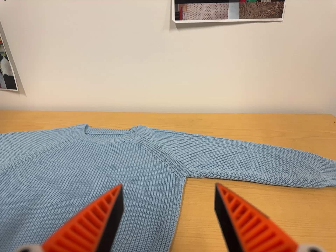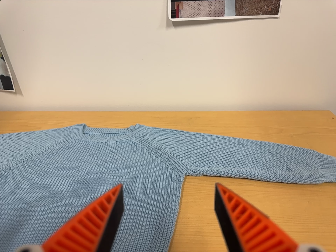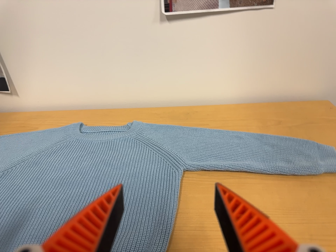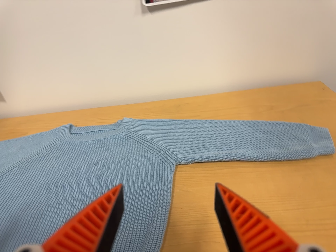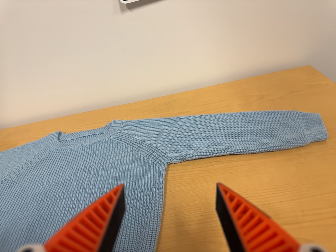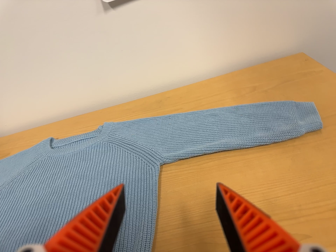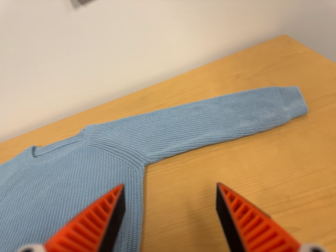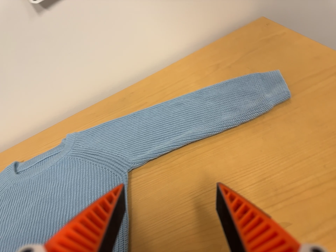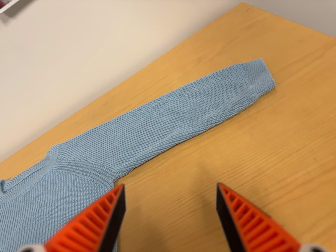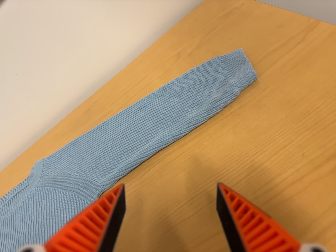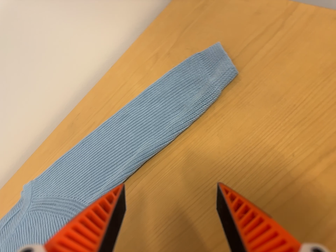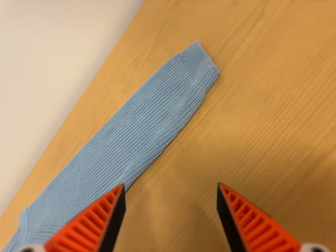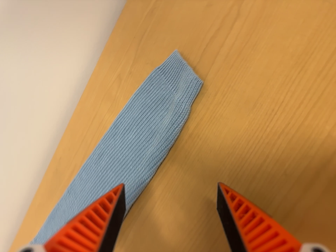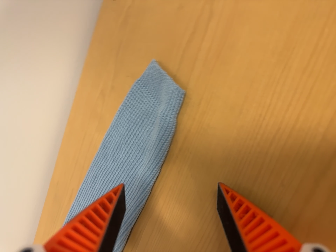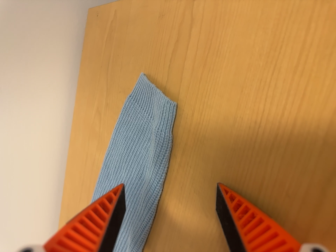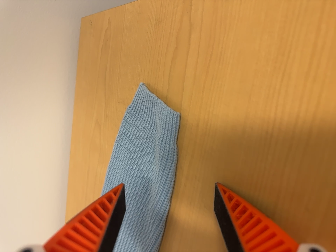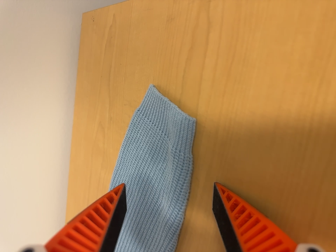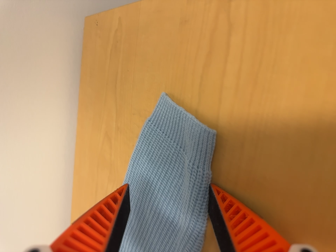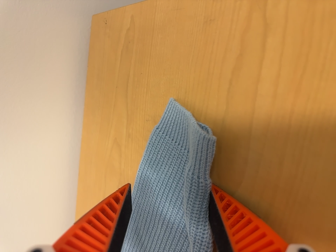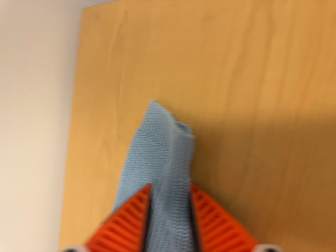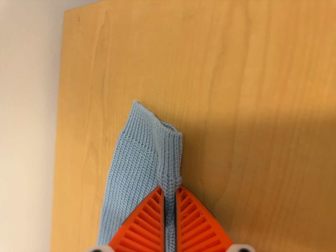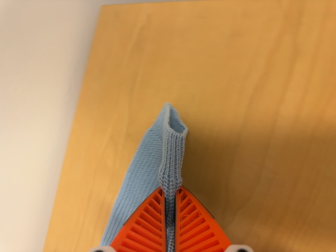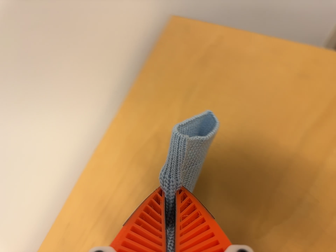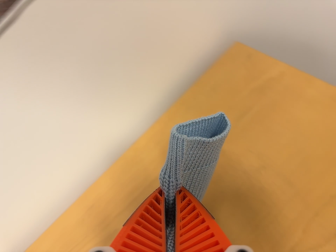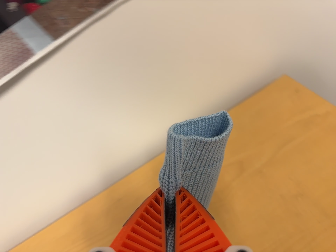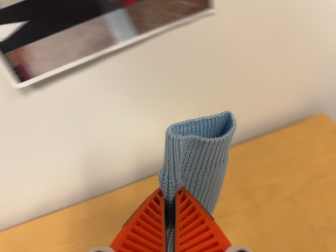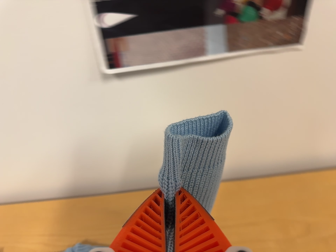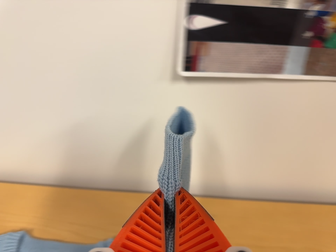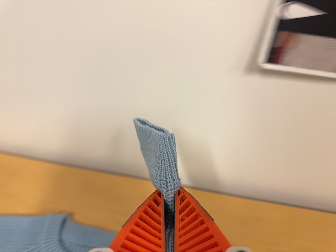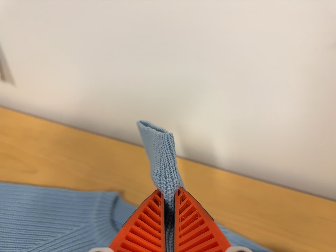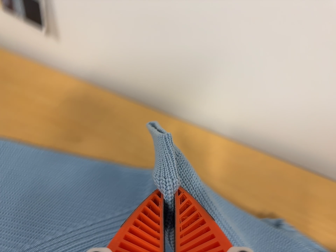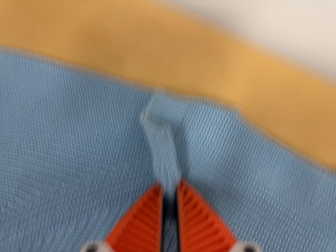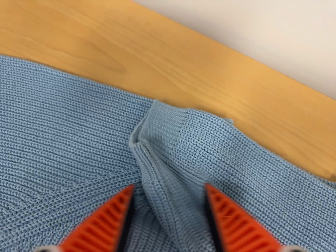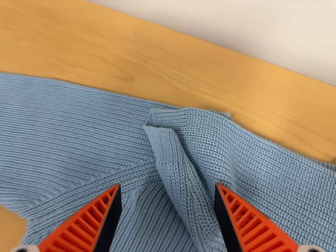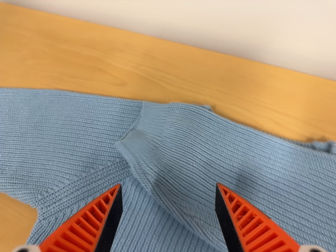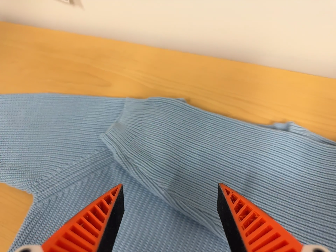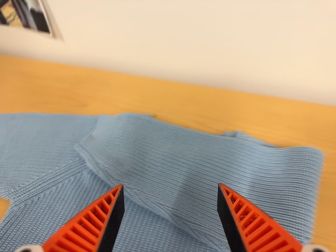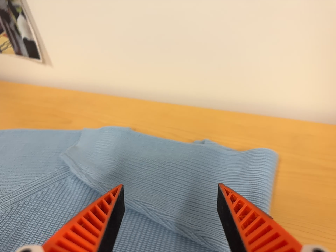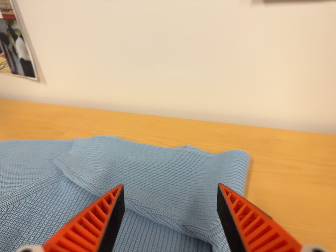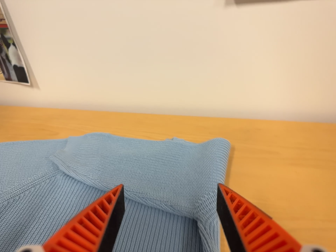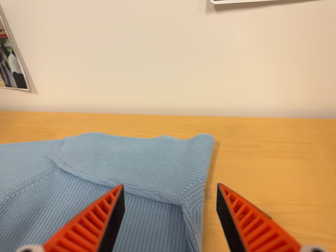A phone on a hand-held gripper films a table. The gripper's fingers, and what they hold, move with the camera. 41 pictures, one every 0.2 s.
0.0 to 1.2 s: The camera travels to its right and forward, about 12 cm, so close, fixed things drift to the left. It rolls about its line of sight by about 25 degrees, and the scene rotates counterclockwise.
1.2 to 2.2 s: The camera travels to its right, forward and toward the top of its view, about 20 cm, so close, fixed things drift to the left. It rolls about its line of sight by about 35 degrees, and the scene rotates counterclockwise.
2.2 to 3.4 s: The camera travels forward and toward the top of its view, about 14 cm, so what stands in front looms larger. It rolls about its line of sight by about 30 degrees, and the scene rotates counterclockwise.
3.4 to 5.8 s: The camera travels to its left, about 70 cm, so close, fixed things drift to the right. It rolls about its line of sight by about 95 degrees, and the scene rotates clockwise.
5.8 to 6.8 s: The scene slides to the right, as the camera pans about 20 degrees to its left. Its aim tips toward the bottom of its view by about 10 degrees, and the scene shifts upward.
6.8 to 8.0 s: The scene slides to the left, as the camera pans about 10 degrees to its right. It travels backward and toward the bottom of its view, about 34 cm, so what stands in front gets smaller. Its aim tips toward the top of its view by about 25 degrees. It rolls about its line of sight by about 10 degrees, and the scene rotates counterclockwise.
The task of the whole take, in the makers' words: right arm across.
The film runs forward here.
